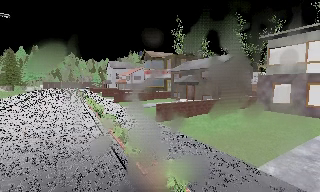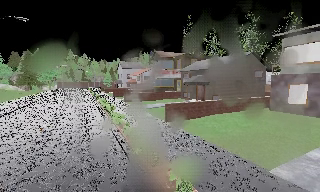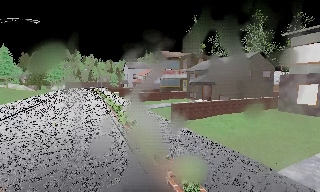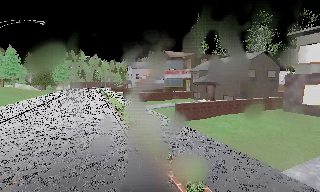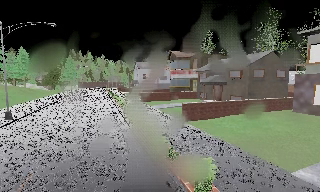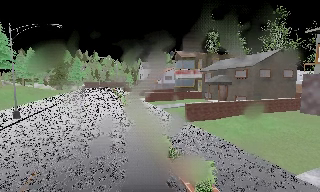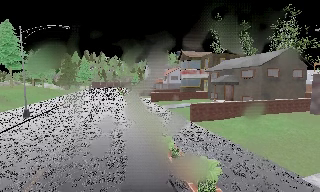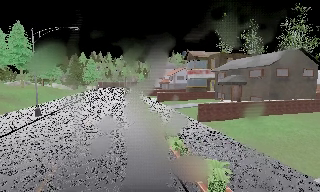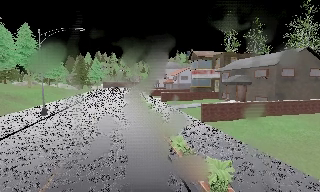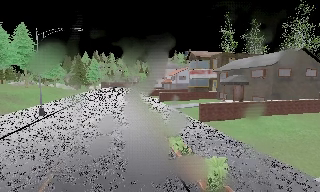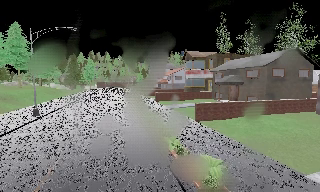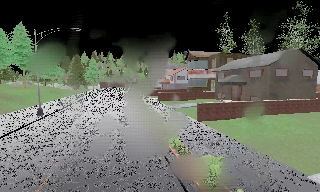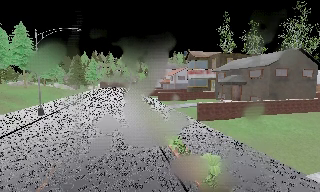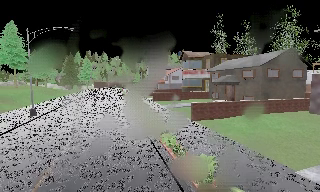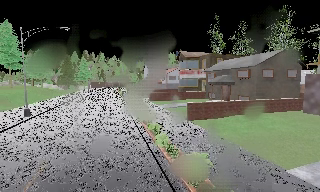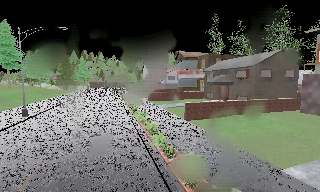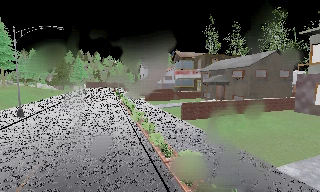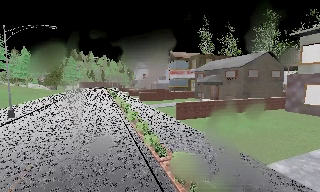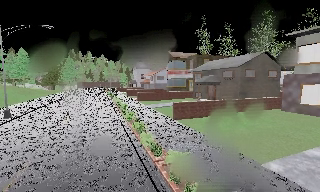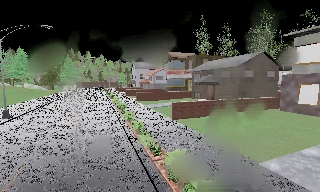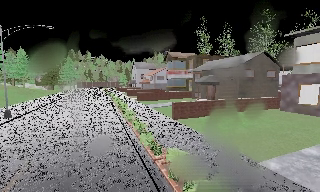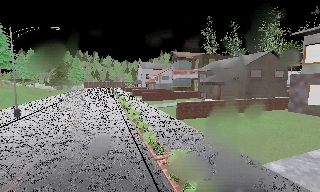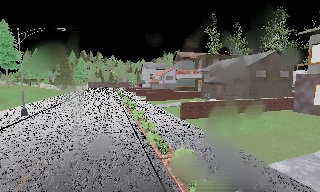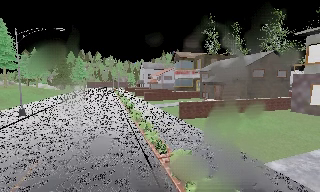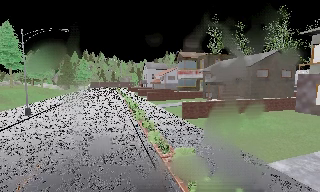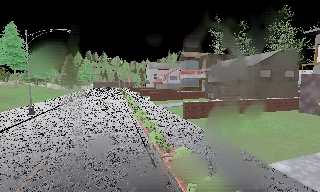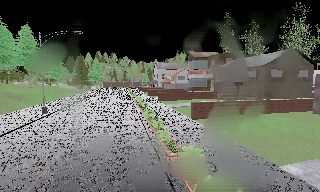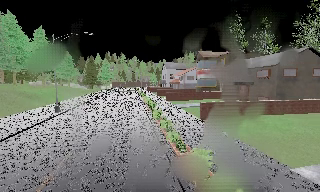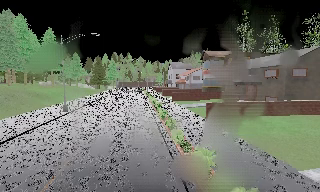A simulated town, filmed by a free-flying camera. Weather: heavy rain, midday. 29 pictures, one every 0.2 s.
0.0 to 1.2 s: The camera pans to its left, which is counterclockwise from overhead, by about 15 degrees.
1.2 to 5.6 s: The camera travels backward and to its right, about 1 m, so what stands in front gets smaller.
The film runs backward here.
